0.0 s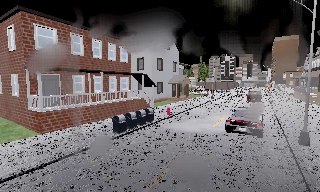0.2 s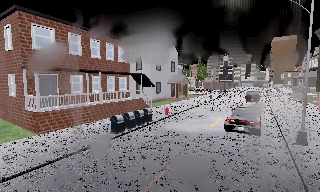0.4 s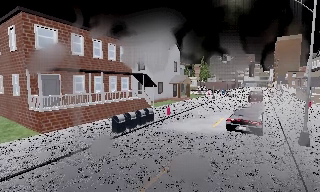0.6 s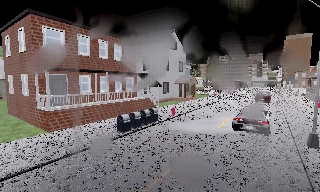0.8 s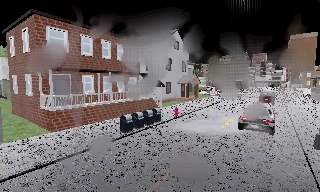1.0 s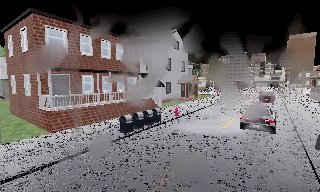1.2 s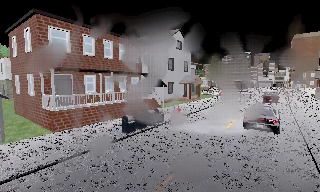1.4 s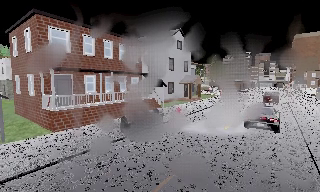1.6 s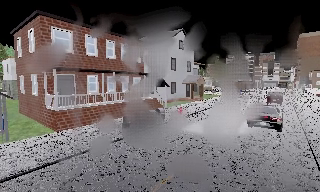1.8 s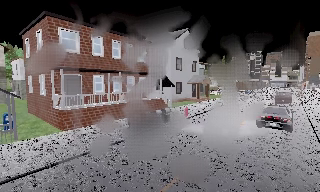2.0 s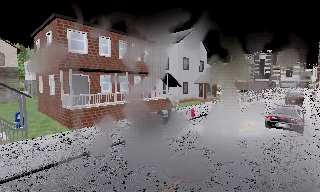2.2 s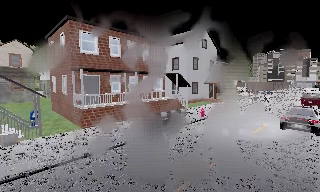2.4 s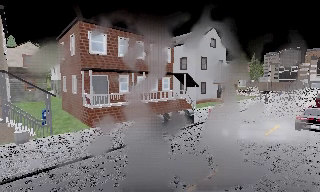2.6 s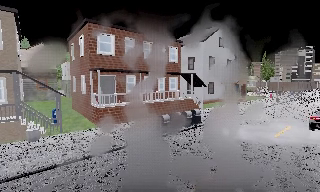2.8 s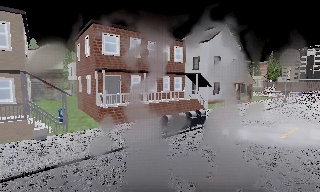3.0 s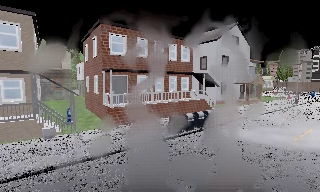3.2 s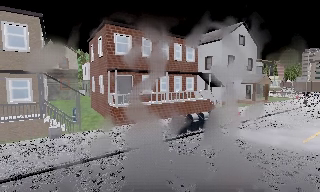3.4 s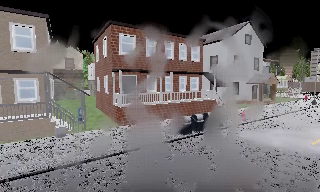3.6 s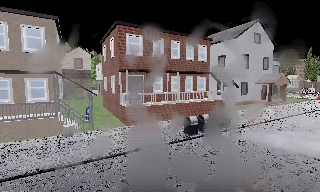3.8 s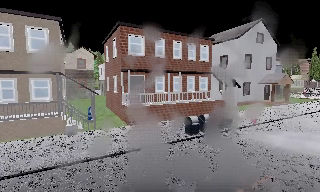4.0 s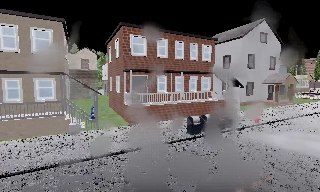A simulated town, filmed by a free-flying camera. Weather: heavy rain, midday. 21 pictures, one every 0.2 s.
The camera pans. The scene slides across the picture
to the right.
The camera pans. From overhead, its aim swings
counterclockwise.
0.0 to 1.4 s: The camera shifts only a little, or ends up much as it began.
1.4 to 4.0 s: The scene slides to the right, as the camera pans about 25 degrees to its left.
The film runs forward here.
